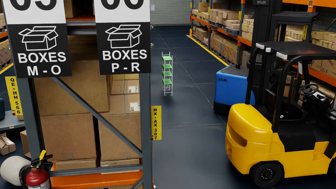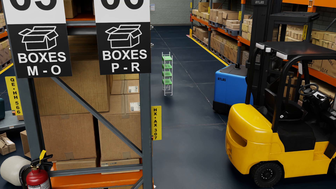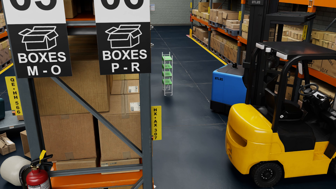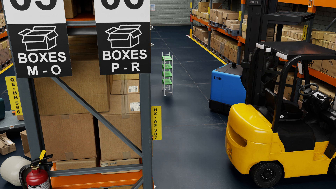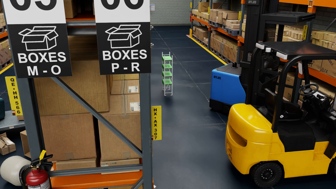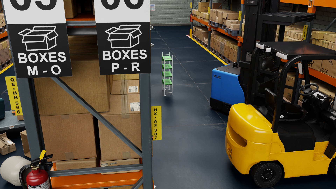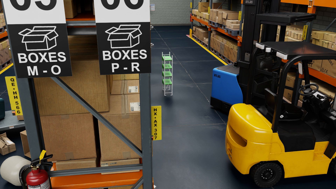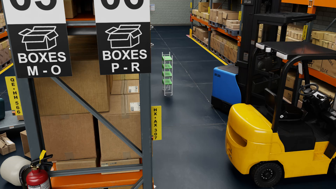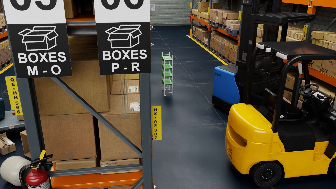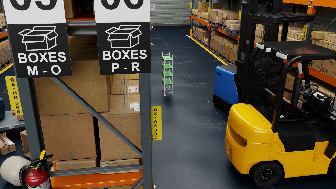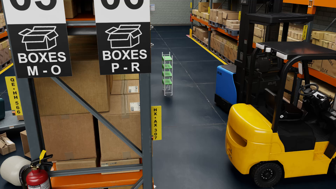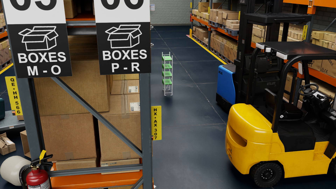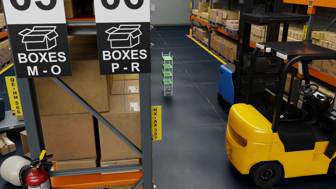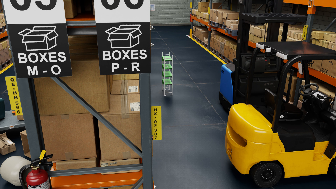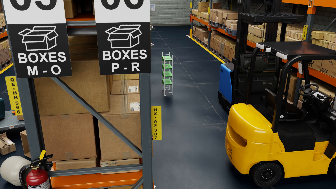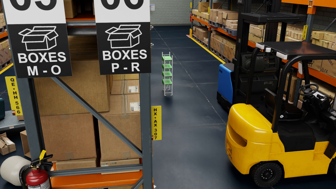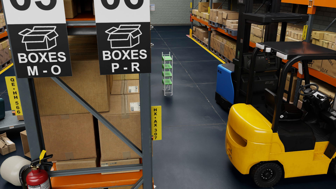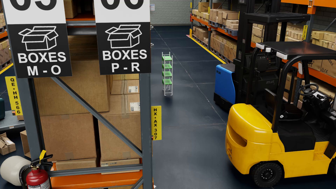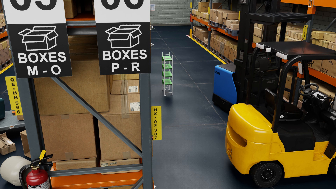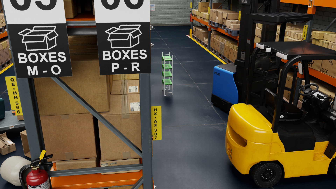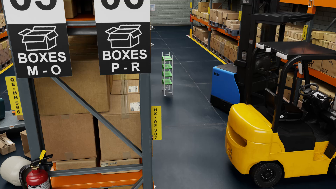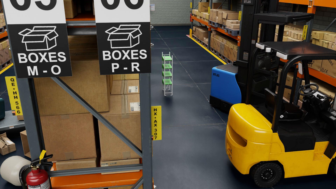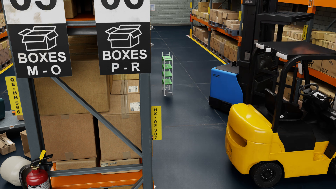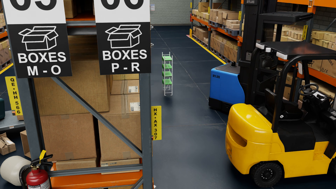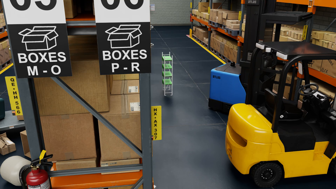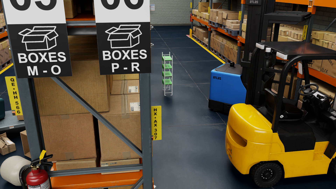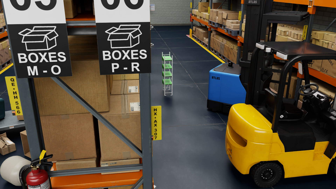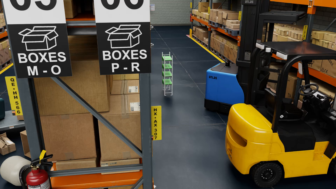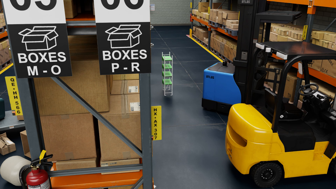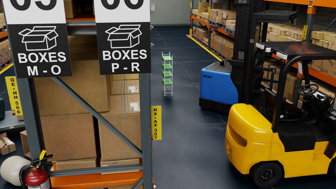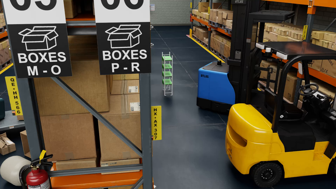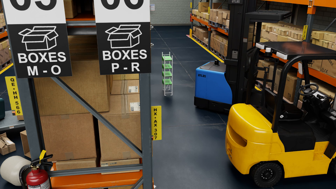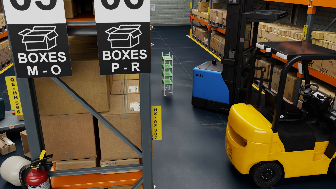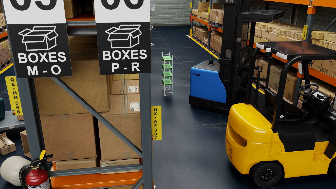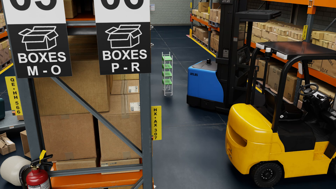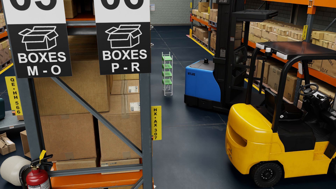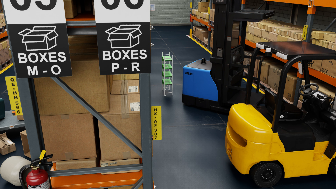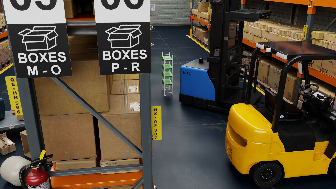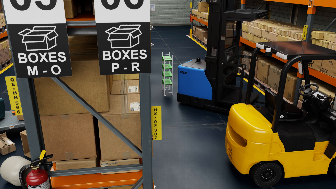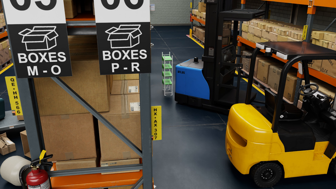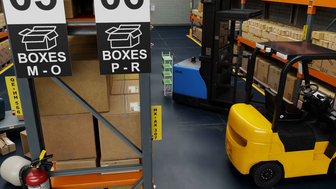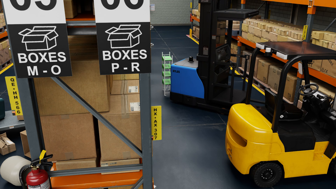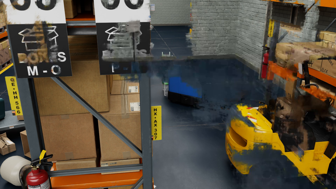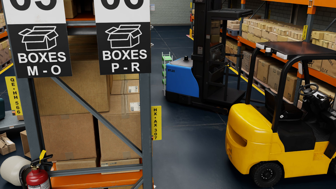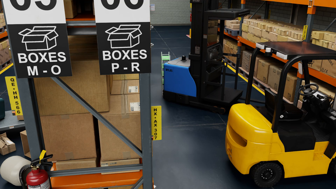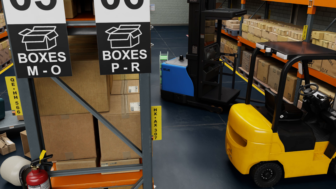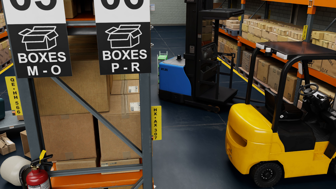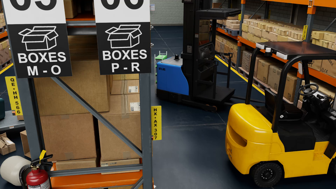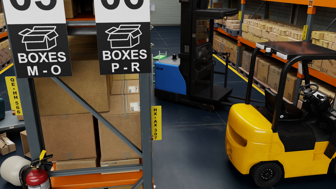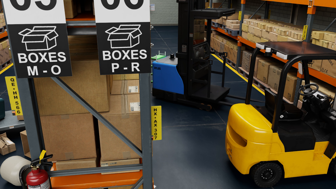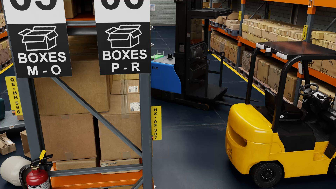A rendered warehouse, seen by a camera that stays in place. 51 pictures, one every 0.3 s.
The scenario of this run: A forklift runs into an object in its way.
